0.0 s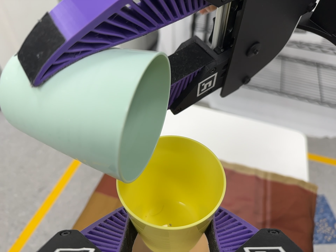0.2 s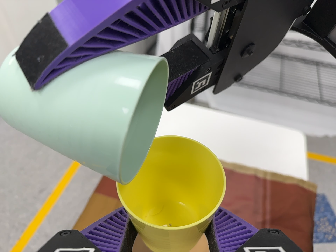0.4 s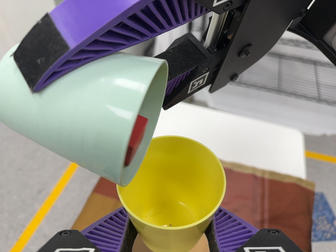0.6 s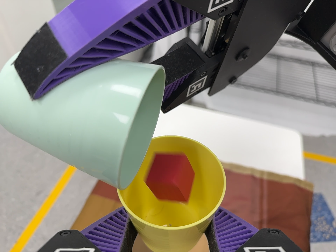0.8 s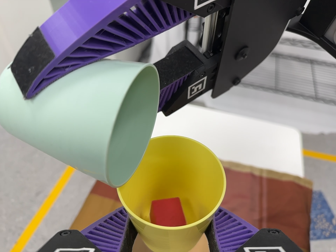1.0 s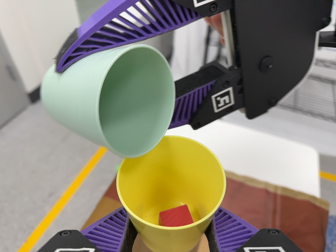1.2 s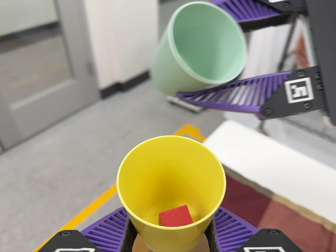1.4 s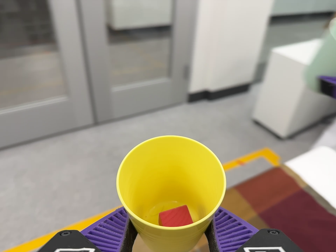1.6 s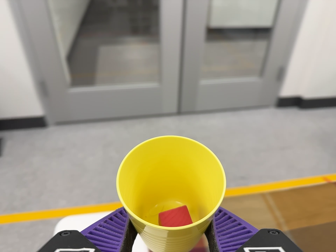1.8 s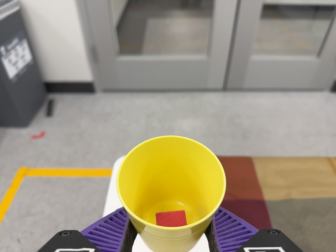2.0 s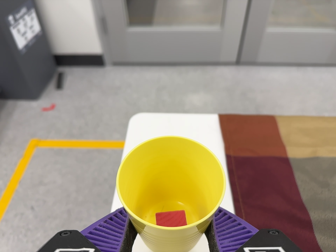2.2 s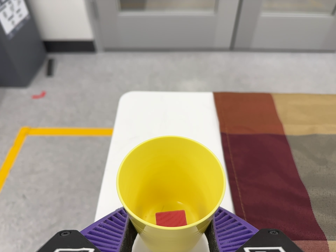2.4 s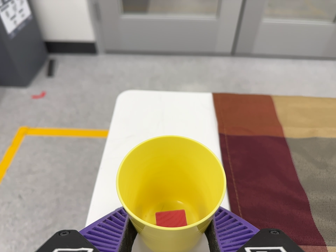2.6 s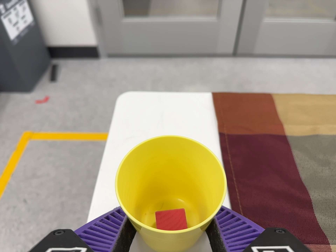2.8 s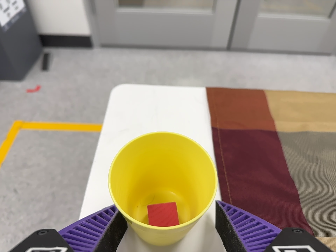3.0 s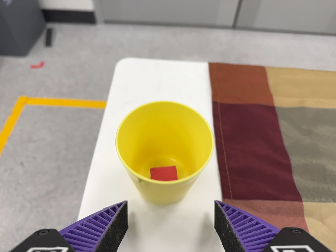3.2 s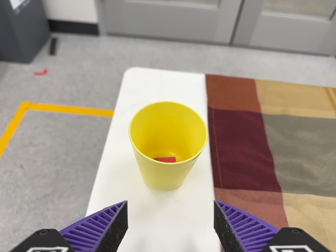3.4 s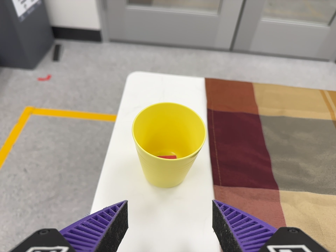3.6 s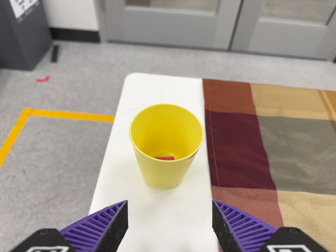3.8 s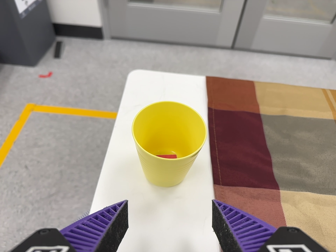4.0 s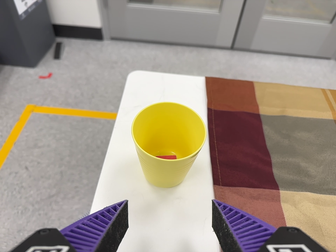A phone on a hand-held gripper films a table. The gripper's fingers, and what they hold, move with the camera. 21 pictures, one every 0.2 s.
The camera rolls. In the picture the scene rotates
clockwise.
The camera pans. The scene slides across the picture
to the right.
0.0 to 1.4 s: The camera swings to its left by about 30 degrees, and the scene slides to the right. It travels toward the bottom of its view and to its left, about 10 cm. Its aim tips toward the top of its view by about 10 degrees. It rolls about its line of sight by about 30 degrees, and the scene rotates clockwise.
1.4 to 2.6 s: The camera pans to its left by about 25 degrees. It travels toward the bottom of its view and to its left, about 20 cm, so close, fixed things drift upward. Its aim tips toward the bottom of its view by about 10 degrees, and the scene shifts upward. It rolls about its line of sight by about 15 degrees, and the scene rotates clockwise.
2.6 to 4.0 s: The camera travels backward, about 9 cm, so what stands in front gets smaller.
The film runs forward here.
